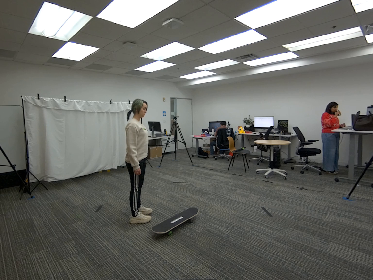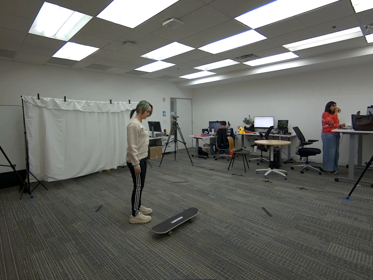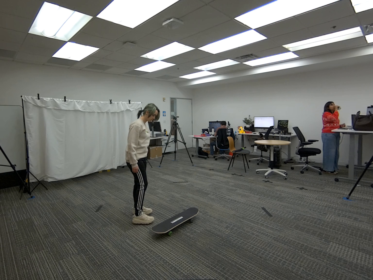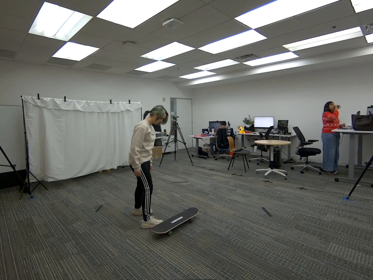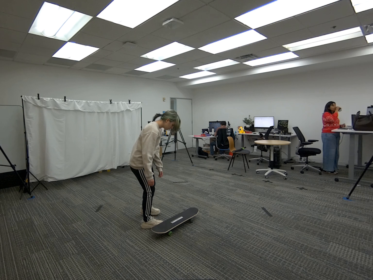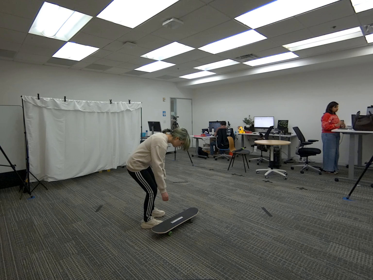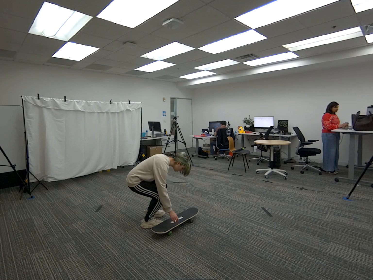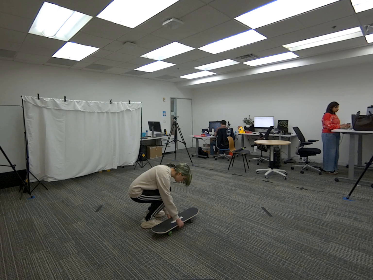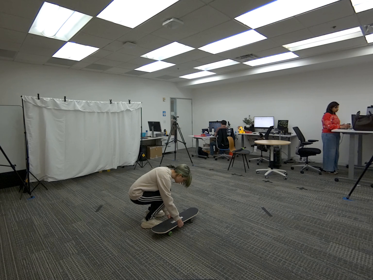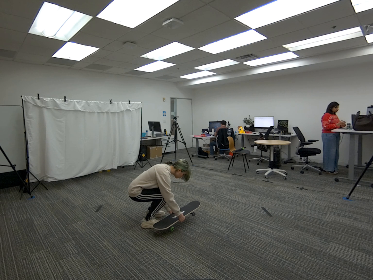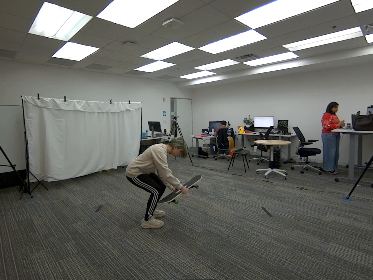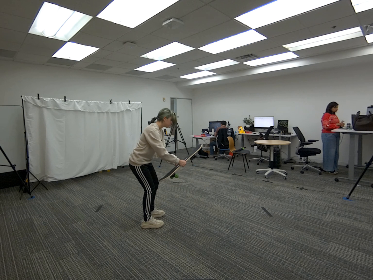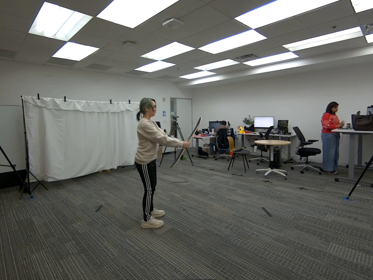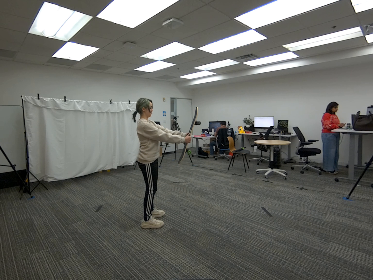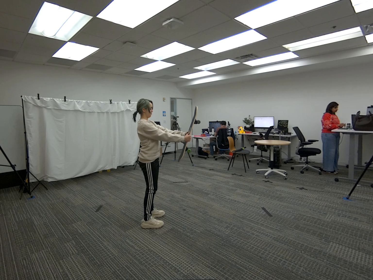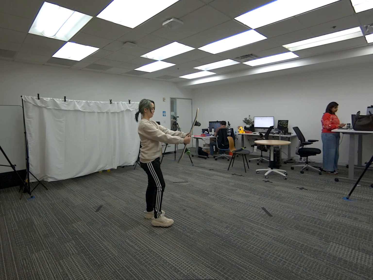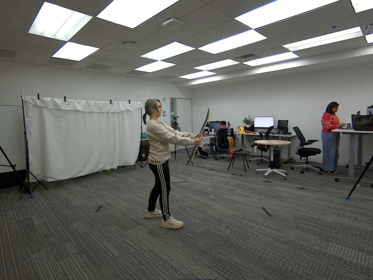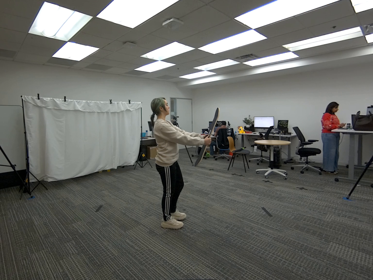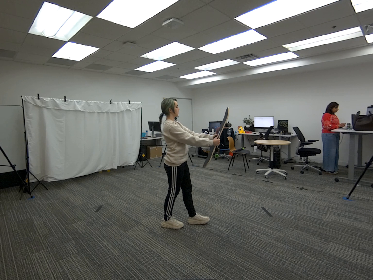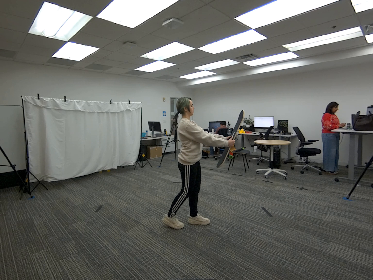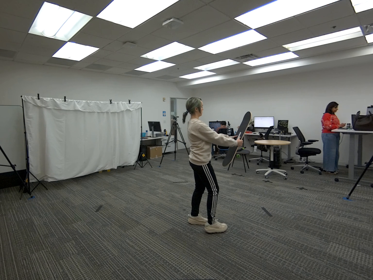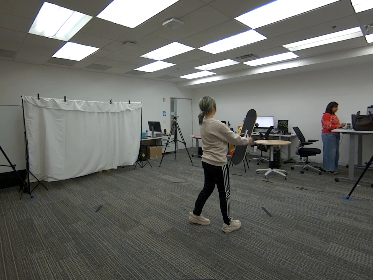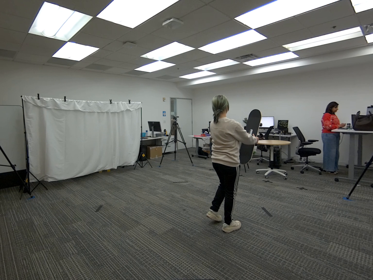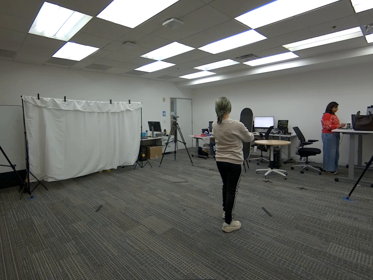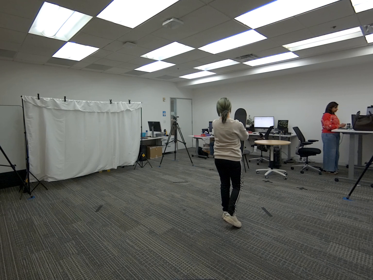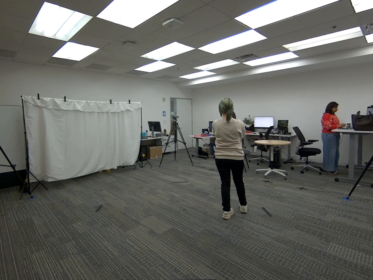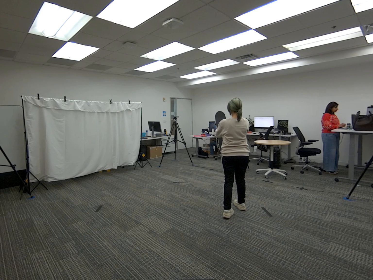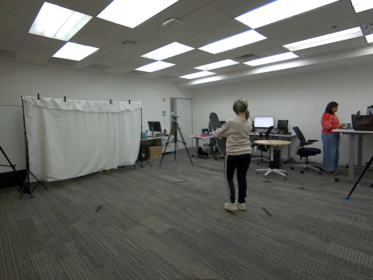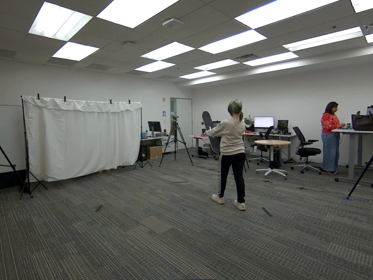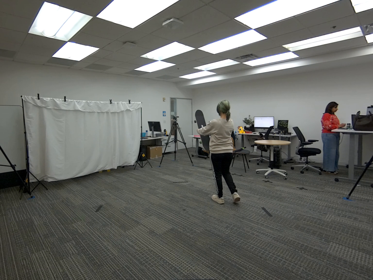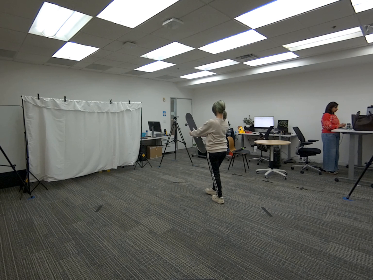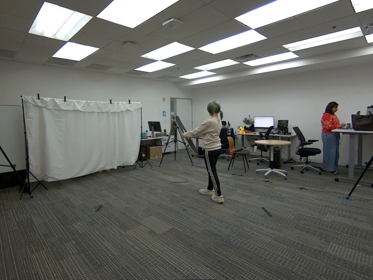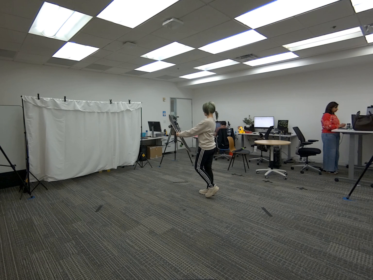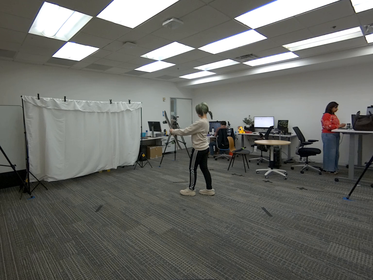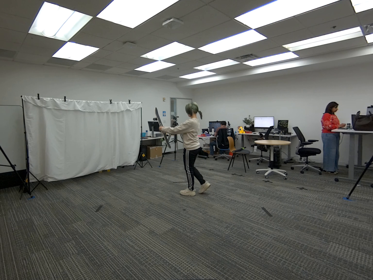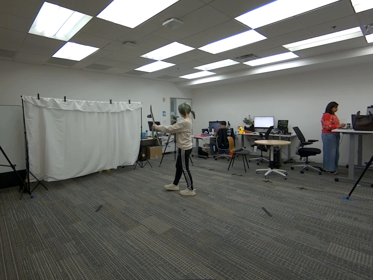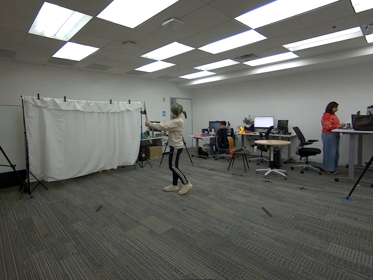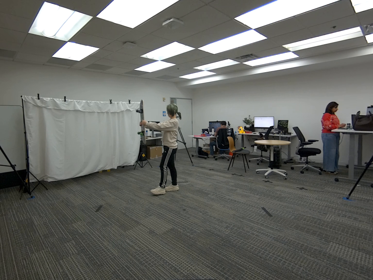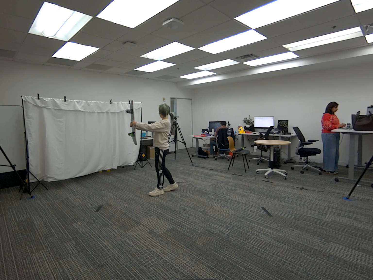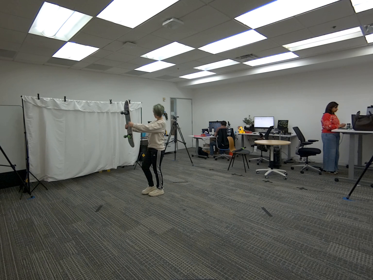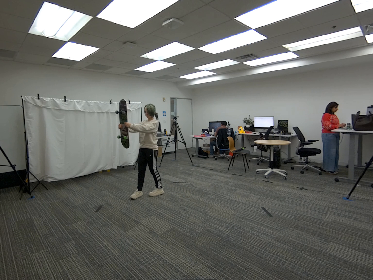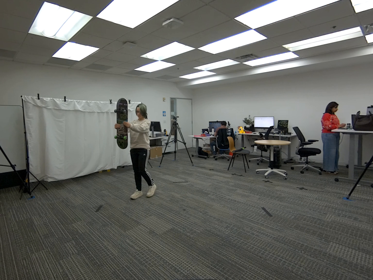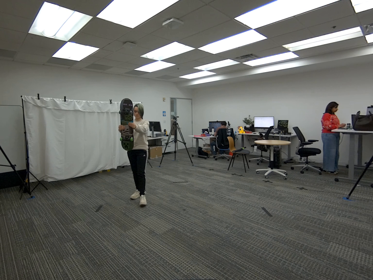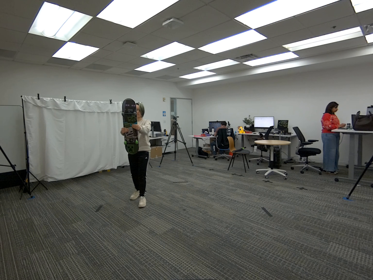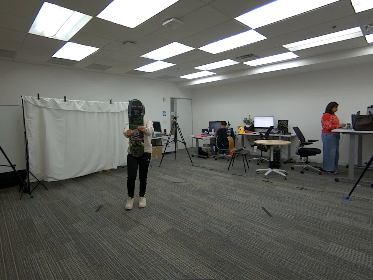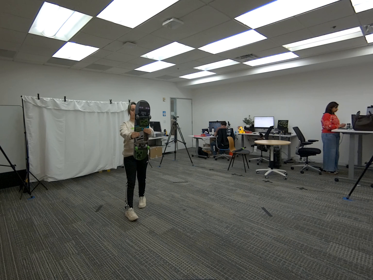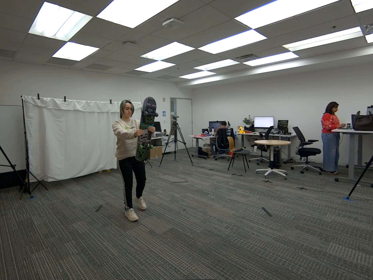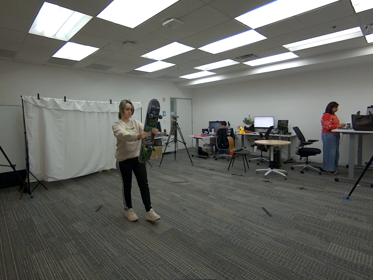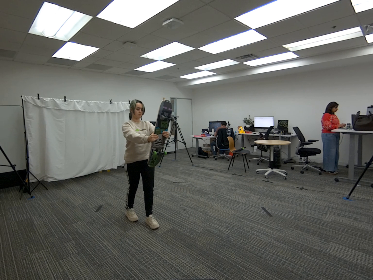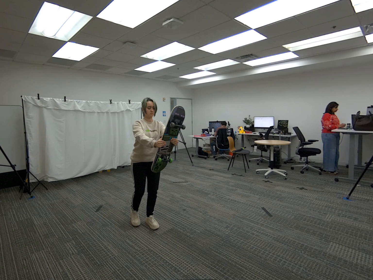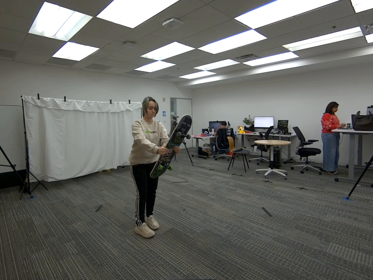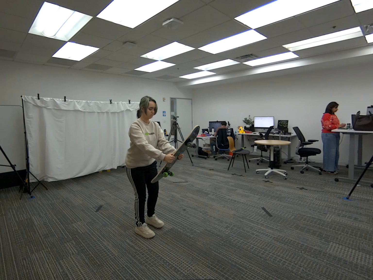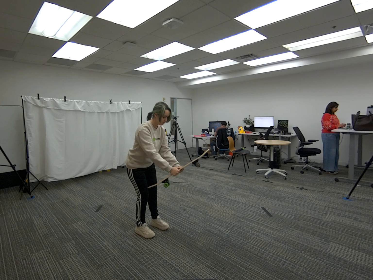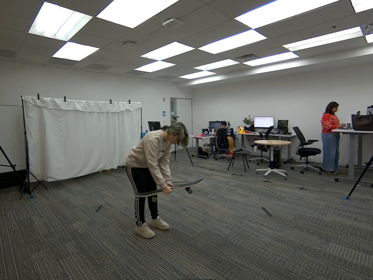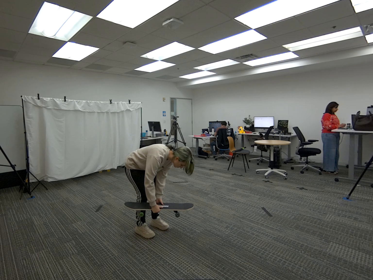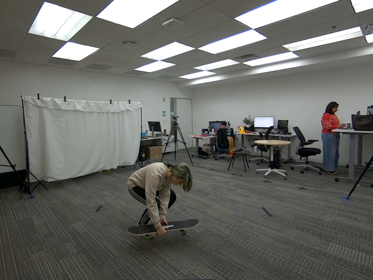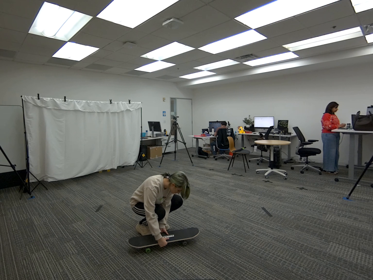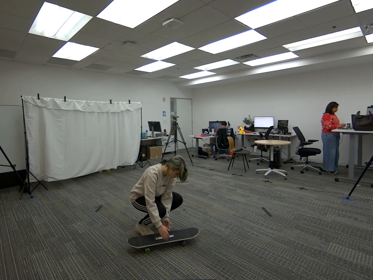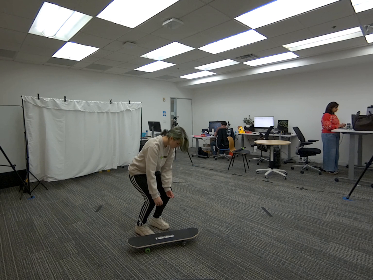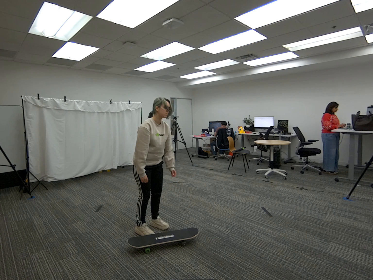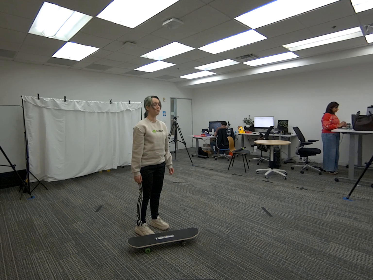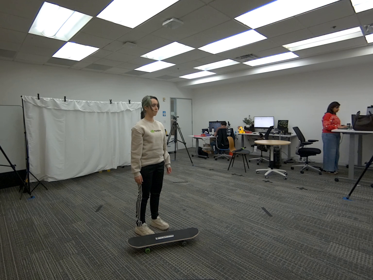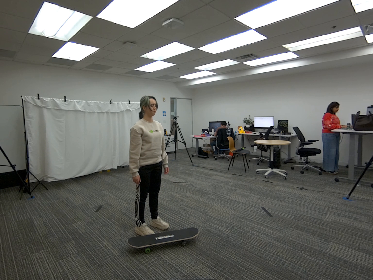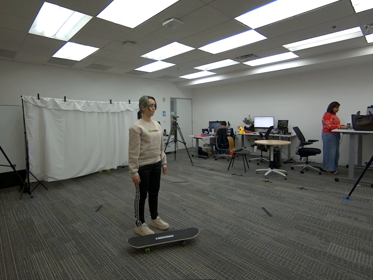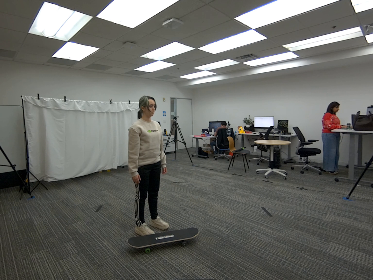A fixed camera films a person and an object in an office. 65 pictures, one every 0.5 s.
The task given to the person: Walk to the skateboard on the ground. Pick up the skateboard with both hands and keep the skateboard in front of you, while keeping your arms and elbows straight, and walk around the bounding area. Place skateboard back on the ground when finish.
